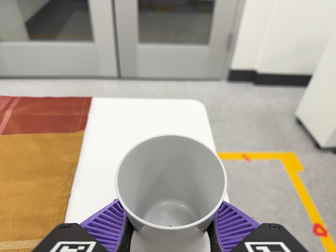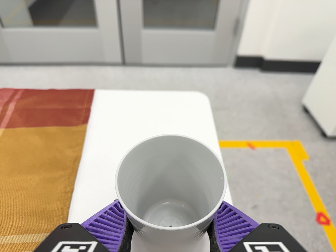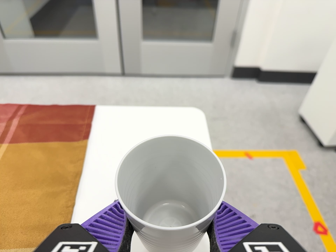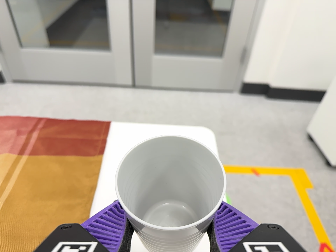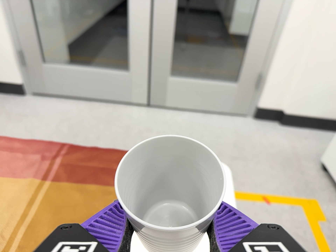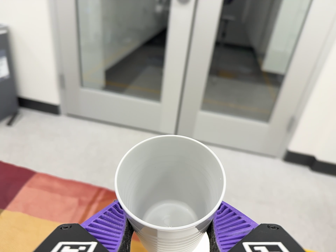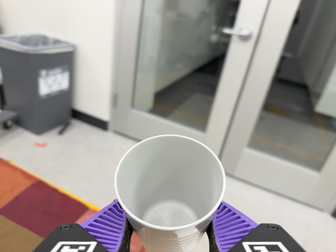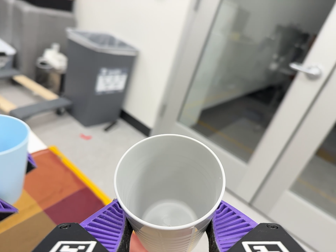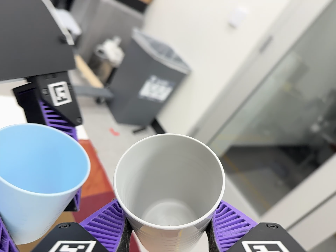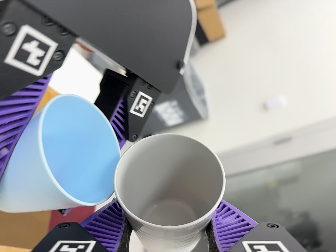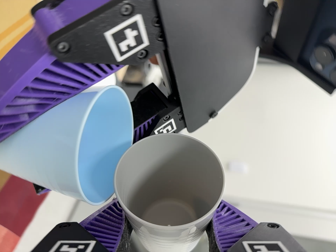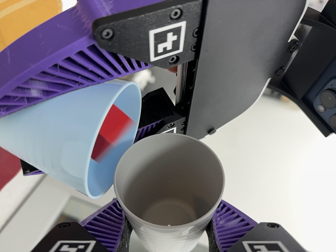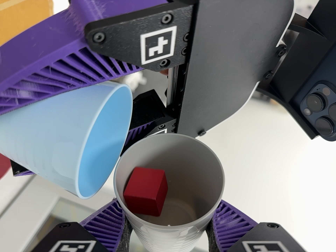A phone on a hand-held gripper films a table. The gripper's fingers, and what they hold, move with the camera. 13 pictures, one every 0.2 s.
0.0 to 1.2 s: The camera swings to its left by about 20 degrees, and the scene slides to the right. It travels toward the top of its view and to its left, about 20 cm, so close, fixed things drift downward. Its aim tips toward the top of its view by about 15 degrees, and the scene shifts downward. It rolls about its line of sight by about 20 degrees, and the scene rotates clockwise.
1.2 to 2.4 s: The camera travels to its left, about 26 cm, so close, fixed things drift to the right. Its aim tips toward the top of its view by about 20 degrees, and the scene shifts downward. It rolls about its line of sight by about 110 degrees, and the scene rotates clockwise.
The film runs backward here.
